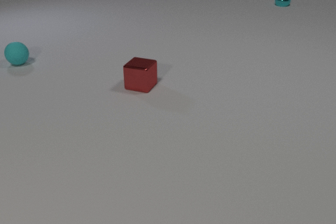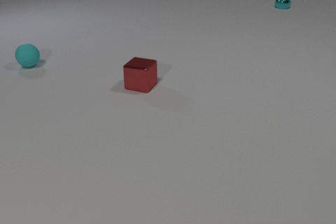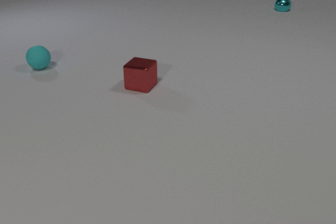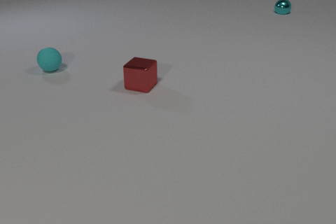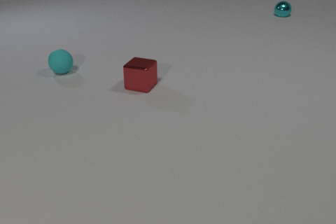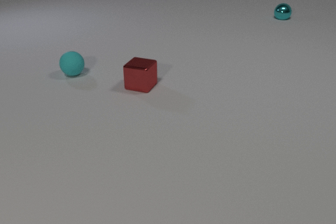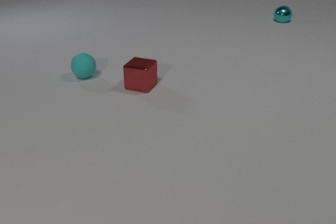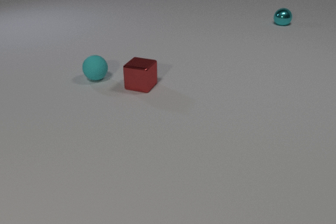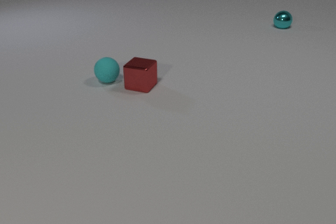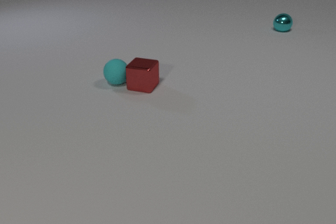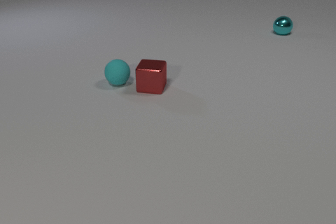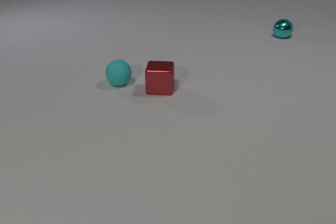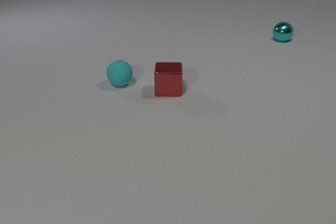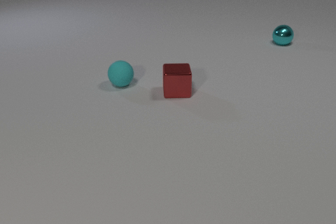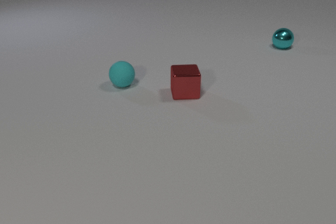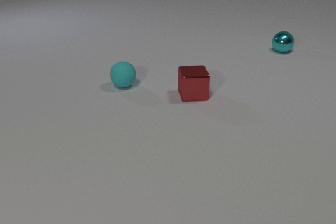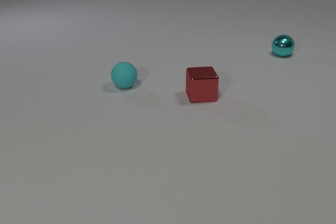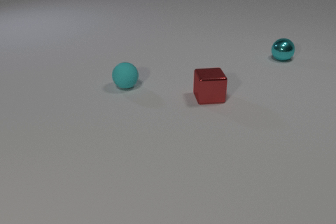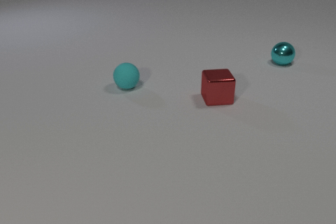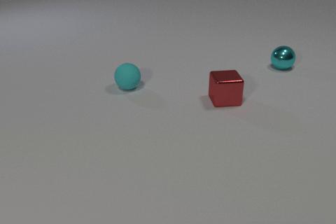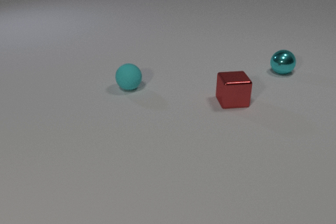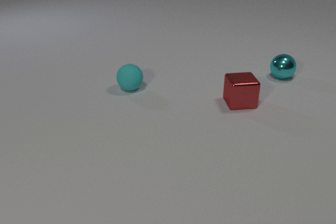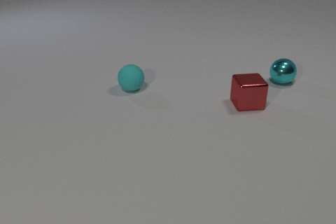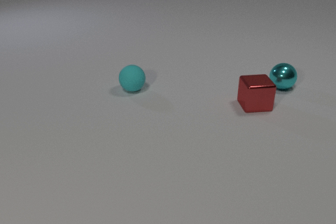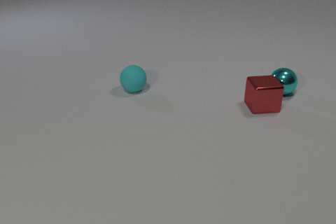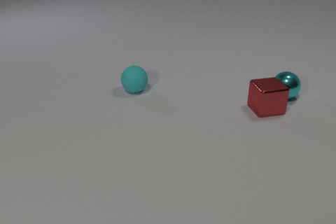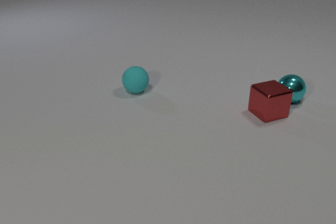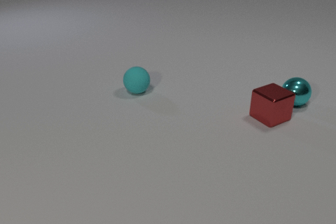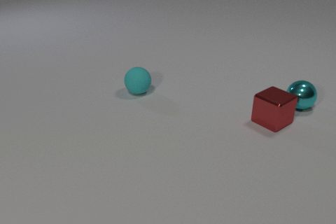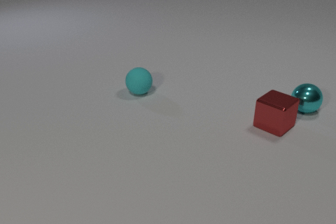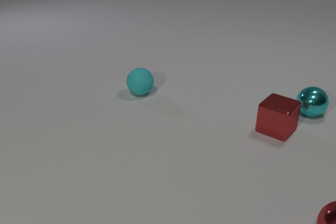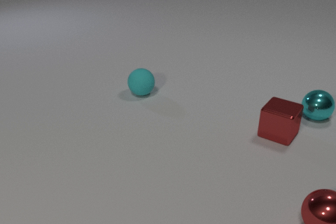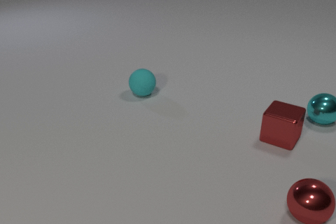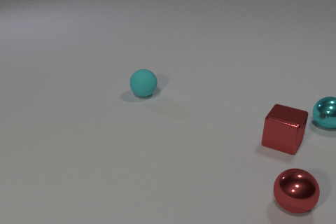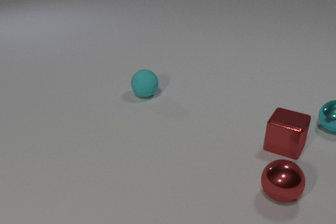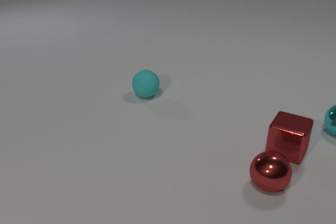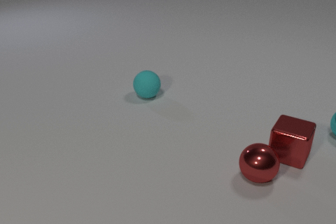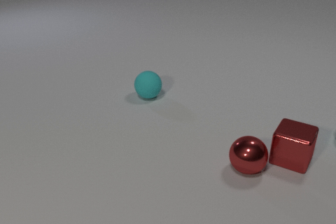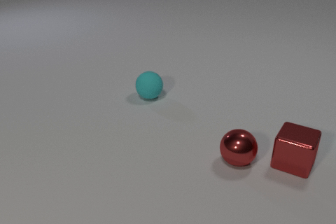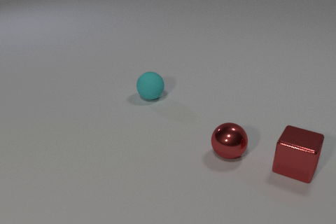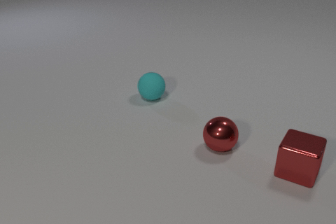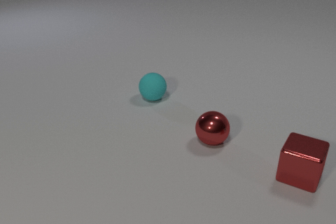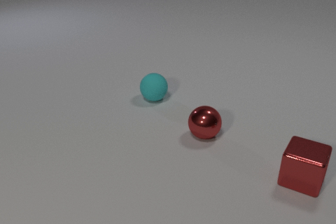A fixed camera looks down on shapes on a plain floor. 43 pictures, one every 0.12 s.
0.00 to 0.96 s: The cyan rubber sphere rolls to the right and toward the camera. The cyan metal sphere rolls toward the camera.
0.96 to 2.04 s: The cyan rubber sphere rolls to the right and toward the camera. The red metal cube slides to the right, spins so that its near face slides to the right, counterclockwise seen from above. The cyan metal sphere rolls toward the camera. The cyan rubber sphere and the red metal cube collide.
2.04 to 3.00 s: The cyan rubber sphere rolls toward the camera and to the right. The red metal cube slides to the right. The cyan metal sphere rolls toward the camera. The red metal cube and the cyan metal sphere collide.
3.00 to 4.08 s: The cyan rubber sphere rolls toward the camera and to the right. The red metal cube slides toward the camera, spins so that its near face slides to the right, counterclockwise seen from above. The red metal sphere comes in at the right edge, rolls to the left and away from the camera. The cyan metal sphere rolls toward the camera and to the right.
4.08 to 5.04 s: The cyan rubber sphere rolls to the right and toward the camera. The red metal cube slides toward the camera. The red metal sphere rolls away from the camera and to the left. The cyan metal sphere rolls to the right and toward the camera, leaves at the right edge.
What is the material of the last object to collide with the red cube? metal.
Are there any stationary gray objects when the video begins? no.
How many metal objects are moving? 3.
